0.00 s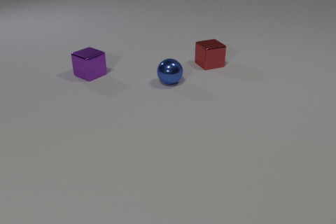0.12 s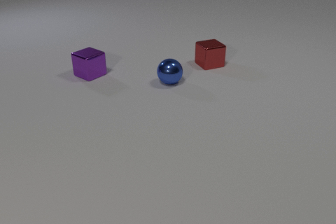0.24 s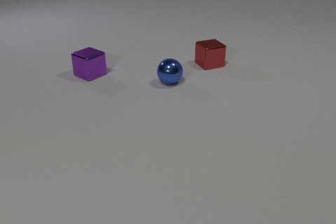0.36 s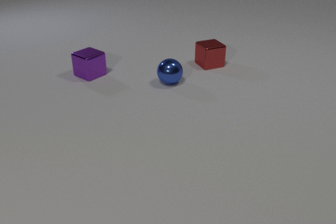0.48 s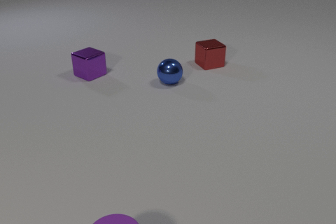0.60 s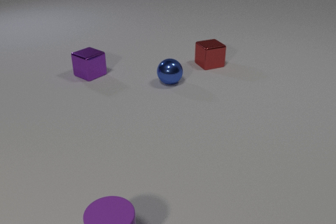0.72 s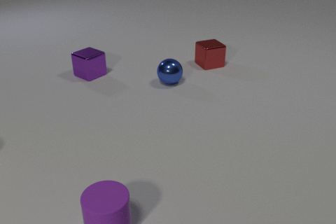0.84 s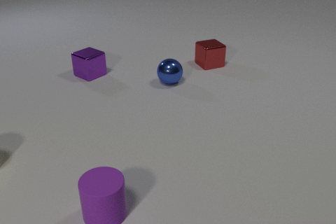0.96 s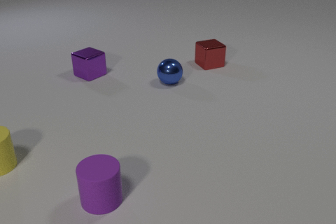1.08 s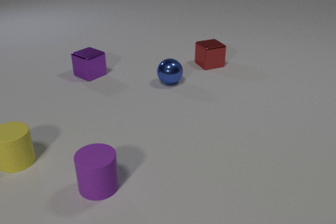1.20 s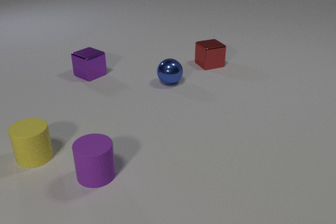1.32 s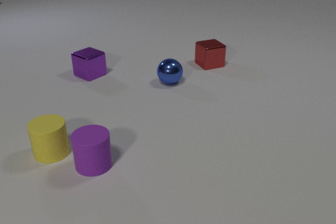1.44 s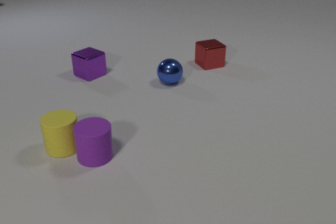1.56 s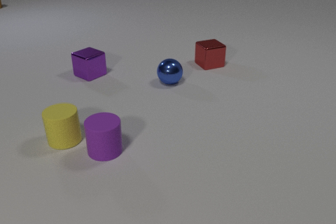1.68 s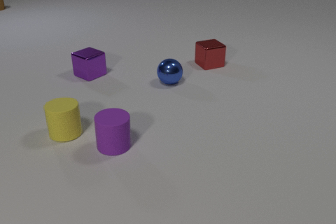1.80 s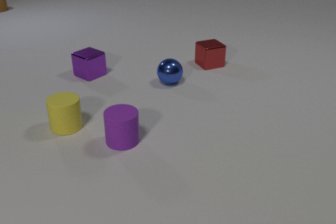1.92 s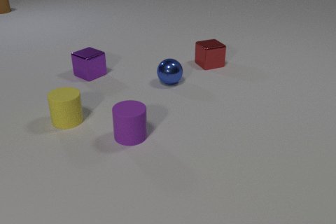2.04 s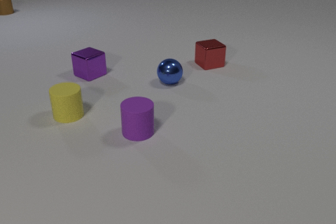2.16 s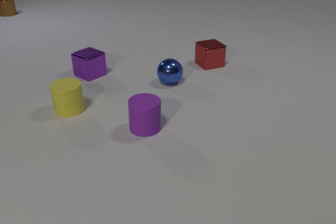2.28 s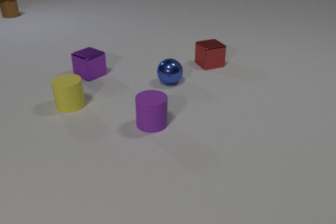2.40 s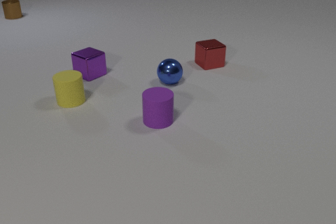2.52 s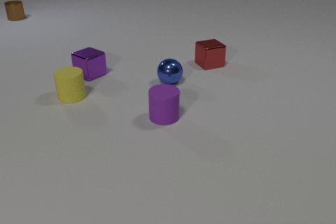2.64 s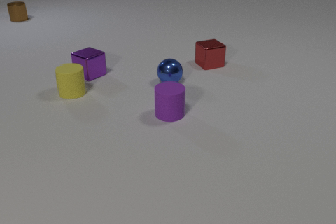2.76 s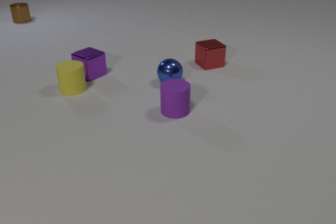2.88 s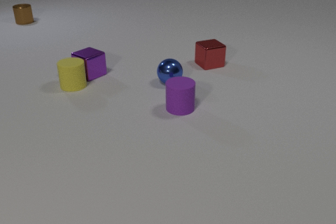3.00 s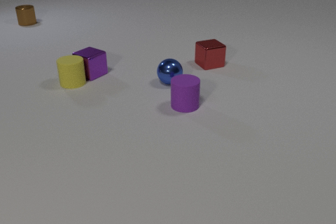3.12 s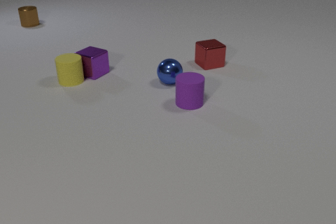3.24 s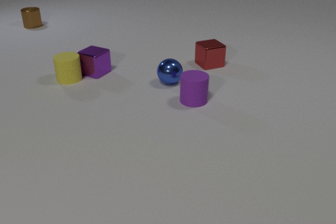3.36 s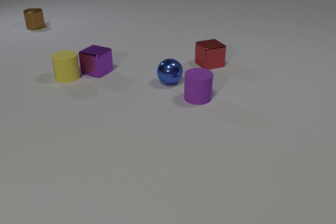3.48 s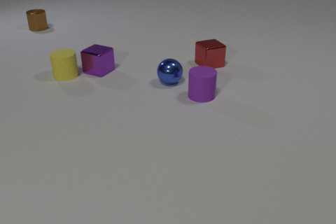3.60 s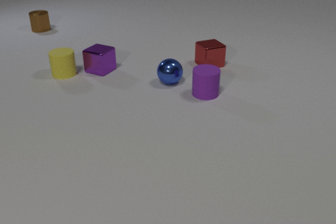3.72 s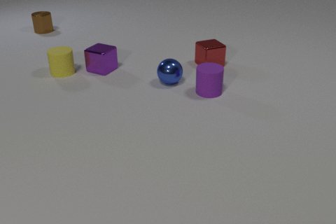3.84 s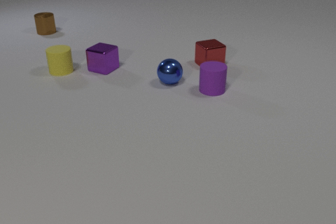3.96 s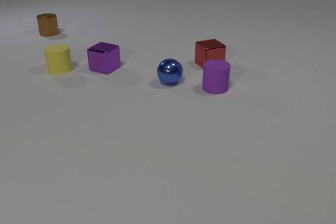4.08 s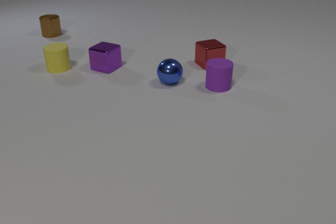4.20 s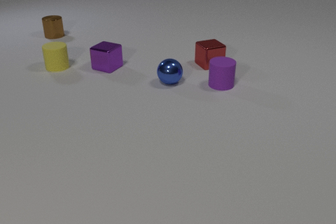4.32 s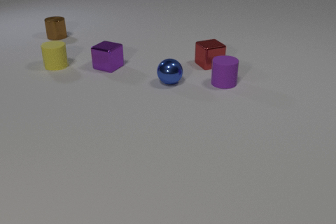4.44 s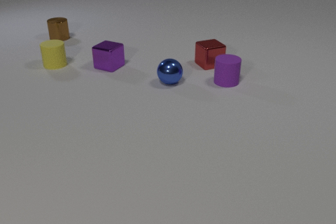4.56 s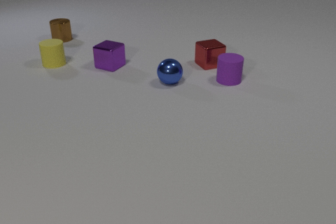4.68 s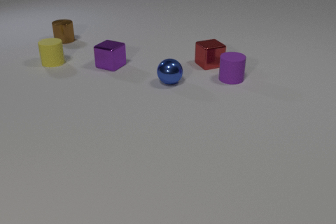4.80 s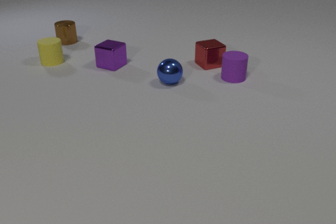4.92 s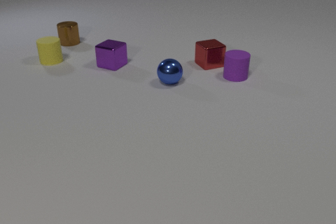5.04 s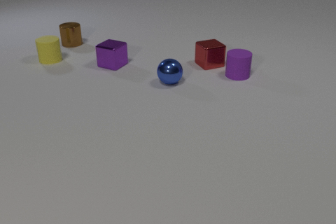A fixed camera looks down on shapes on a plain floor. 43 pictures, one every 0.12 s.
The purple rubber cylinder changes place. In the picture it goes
away from the camera.
The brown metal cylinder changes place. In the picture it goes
toward the camera.
0.00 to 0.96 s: The yellow rubber cylinder comes in at the left edge, slides to the right. The purple rubber cylinder comes in at the bottom edge, slides away from the camera.
0.96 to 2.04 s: The yellow rubber cylinder slides away from the camera and to the right. The purple rubber cylinder slides away from the camera. The brown metal cylinder comes in at the left edge, slides toward the camera. The yellow rubber cylinder and the purple rubber cylinder collide.
2.04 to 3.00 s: The yellow rubber cylinder slides away from the camera. The purple rubber cylinder slides away from the camera and to the right. The brown metal cylinder slides toward the camera and to the right. The yellow rubber cylinder and the purple metal cube collide.
3.00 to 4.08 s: The yellow rubber cylinder slides away from the camera. The purple rubber cylinder slides away from the camera and to the right. The purple metal cube slides to the right and away from the camera. The brown metal cylinder slides toward the camera and to the right.
4.08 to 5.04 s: The yellow rubber cylinder slides away from the camera. The purple rubber cylinder slides away from the camera and to the right. The purple metal cube slides to the right and away from the camera. The brown metal cylinder slides toward the camera and to the right.
Are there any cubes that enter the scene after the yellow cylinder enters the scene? no.
How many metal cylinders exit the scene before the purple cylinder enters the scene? 0.
How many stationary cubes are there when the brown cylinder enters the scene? 2.
